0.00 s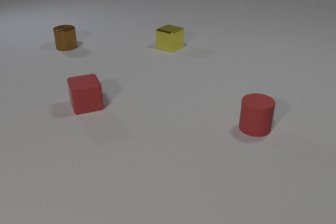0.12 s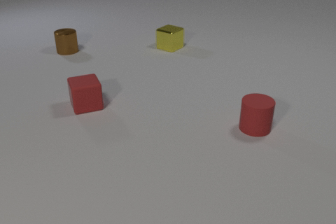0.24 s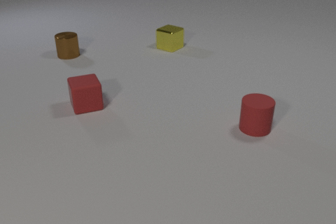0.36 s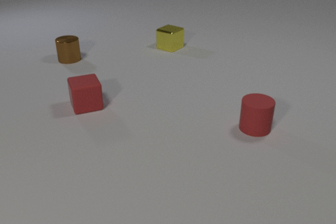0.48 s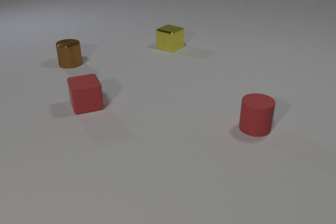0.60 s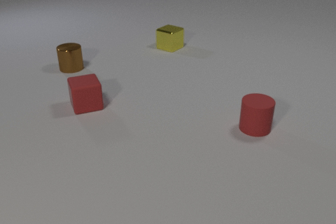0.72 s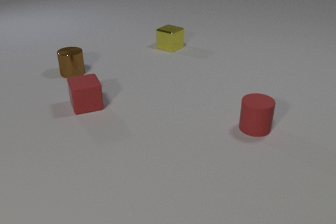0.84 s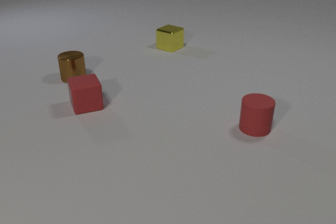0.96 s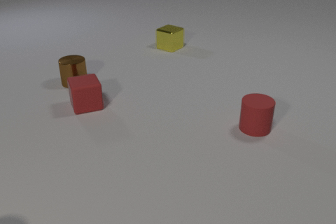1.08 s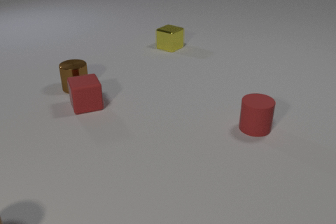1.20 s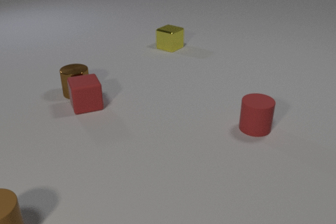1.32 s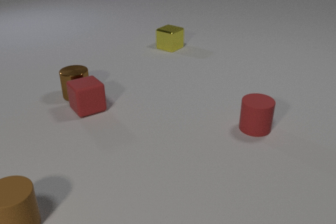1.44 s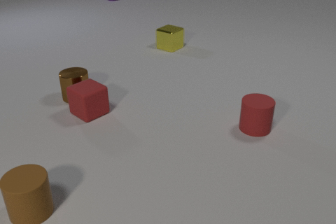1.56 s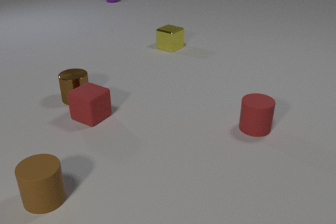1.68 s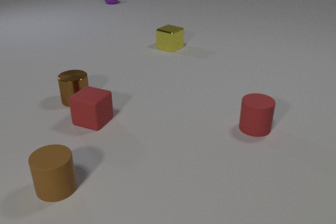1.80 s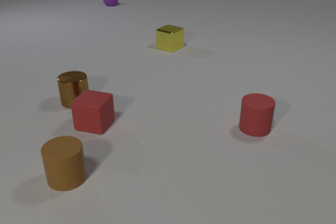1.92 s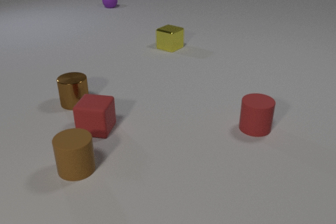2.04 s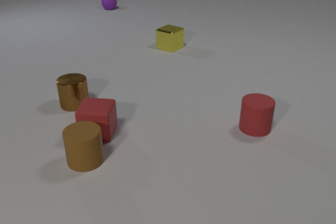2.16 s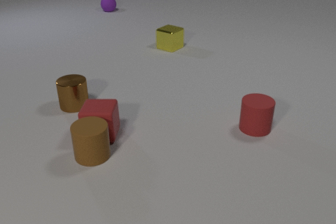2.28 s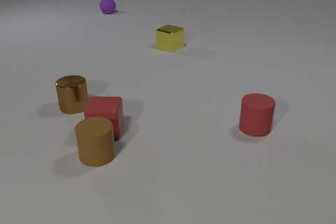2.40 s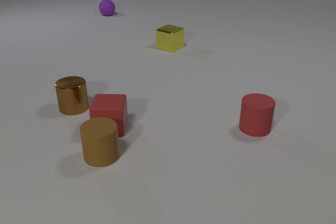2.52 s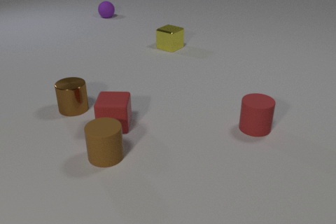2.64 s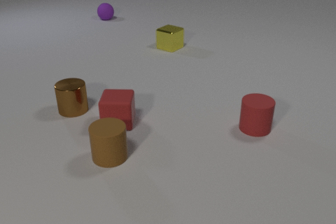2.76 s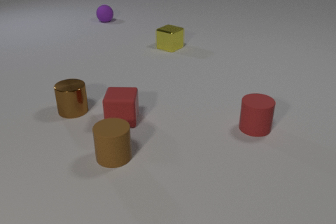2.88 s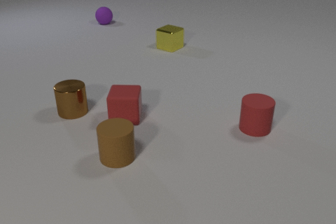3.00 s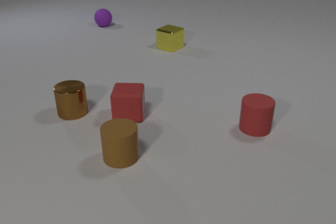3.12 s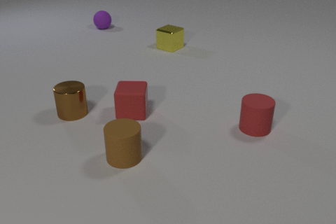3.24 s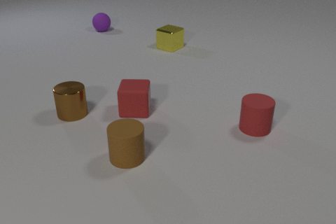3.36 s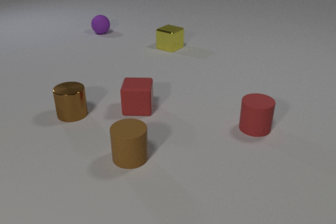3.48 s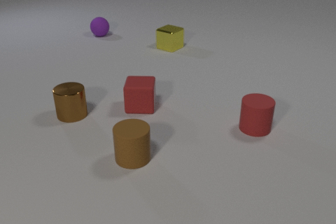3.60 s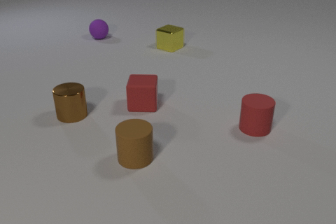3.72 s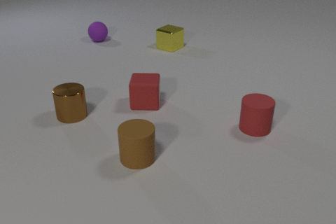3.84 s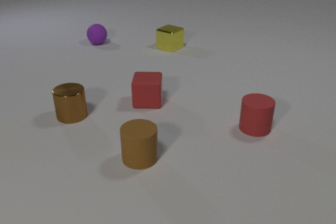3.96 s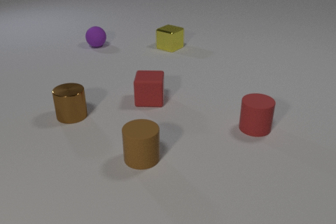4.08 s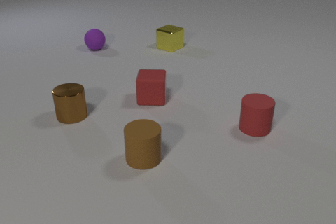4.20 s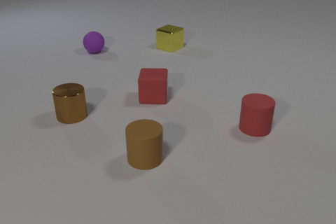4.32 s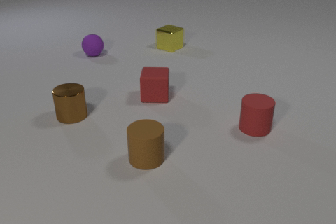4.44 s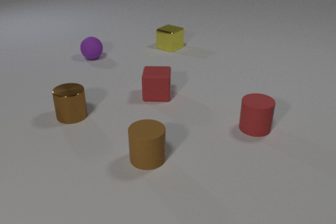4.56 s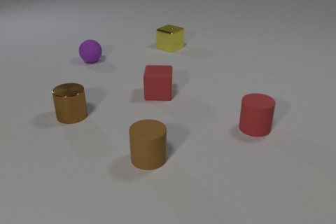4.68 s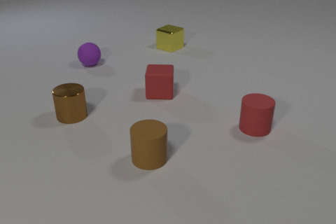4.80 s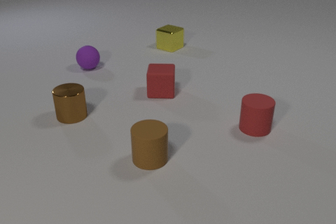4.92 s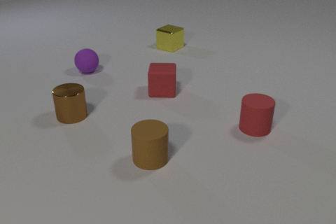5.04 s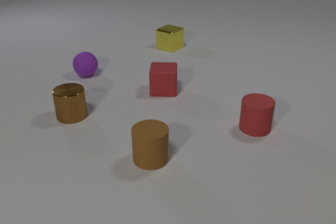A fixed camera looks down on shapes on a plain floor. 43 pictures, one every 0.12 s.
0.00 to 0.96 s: The brown metal cylinder slides toward the camera.
0.96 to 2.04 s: The brown metal cylinder slides toward the camera. The red rubber cube slides toward the camera, spins counterclockwise seen from above by about 60 degrees, its near face sliding to the right. The brown rubber cylinder comes in at the bottom edge, slides away from the camera and to the right. The purple rubber sphere comes in at the top edge, rolls toward the camera. The brown metal cylinder and the red rubber cube collide.
2.04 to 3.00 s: The brown metal cylinder slides toward the camera. The red rubber cube slides to the right and away from the camera. The brown rubber cylinder slides to the right. The purple rubber sphere rolls toward the camera. The red rubber cube and the brown rubber cylinder collide.
3.00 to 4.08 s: The brown metal cylinder slides toward the camera. The red rubber cube slides away from the camera and to the right. The brown rubber cylinder slides to the right. The purple rubber sphere rolls toward the camera.
4.08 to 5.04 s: The red rubber cube slides away from the camera and to the right. The brown rubber cylinder moves, and ends about where it began. The purple rubber sphere rolls toward the camera.
How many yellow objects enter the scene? 0.
Are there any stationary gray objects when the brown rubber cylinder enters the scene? no.
What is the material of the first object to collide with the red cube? metal.
